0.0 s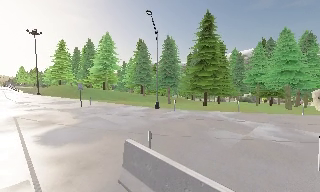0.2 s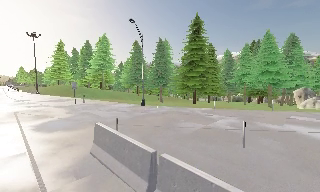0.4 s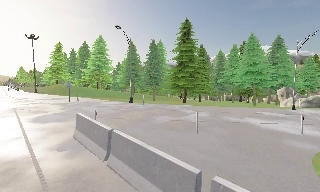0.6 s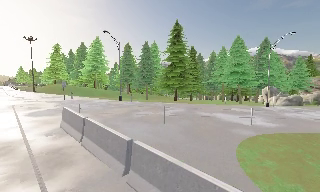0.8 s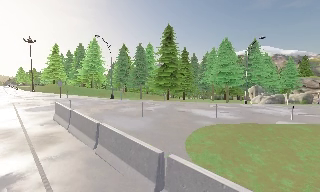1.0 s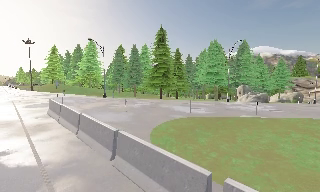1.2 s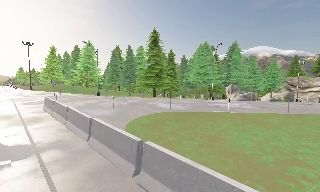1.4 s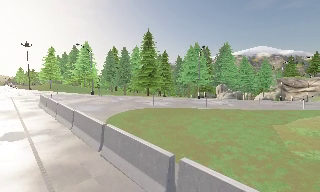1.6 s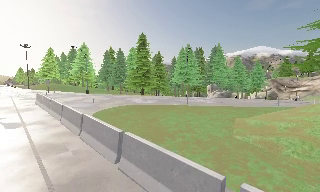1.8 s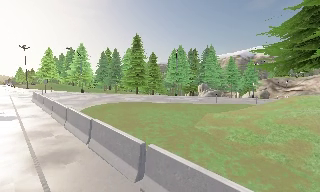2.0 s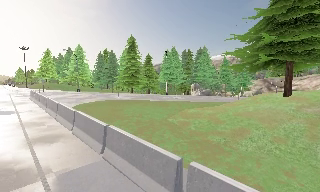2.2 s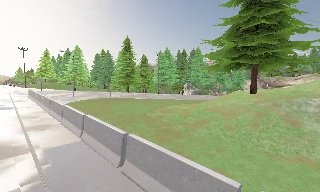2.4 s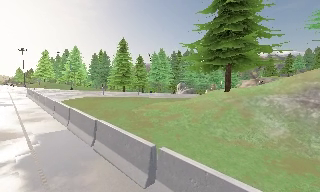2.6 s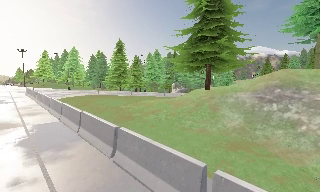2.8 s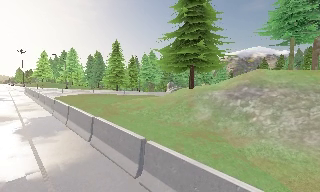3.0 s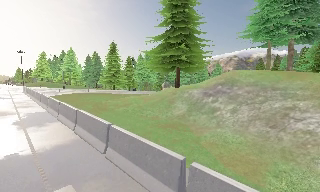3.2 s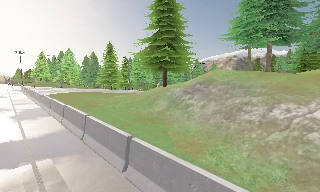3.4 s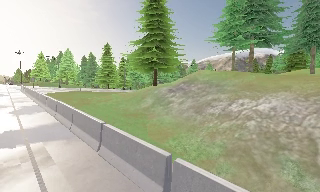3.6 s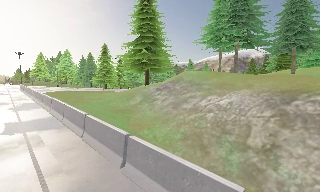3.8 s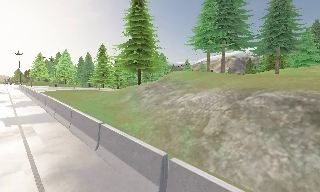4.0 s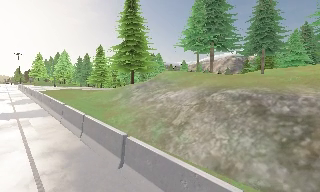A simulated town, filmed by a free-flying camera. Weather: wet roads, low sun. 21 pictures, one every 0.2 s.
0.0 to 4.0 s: The camera travels backward and to its right, about 45 m, so what stands in front gets smaller.
The film runs backward here.
